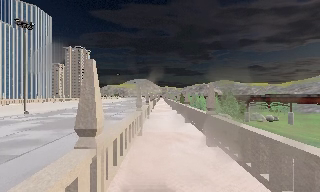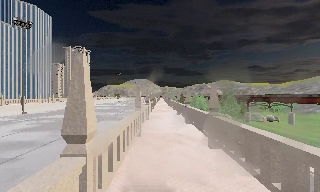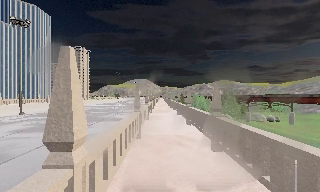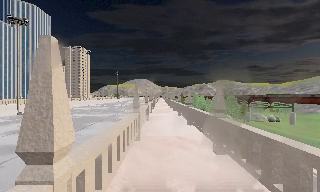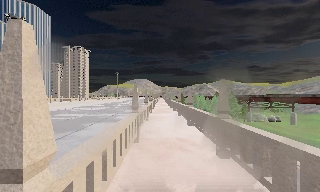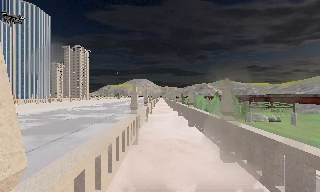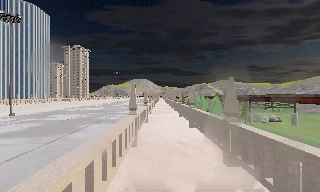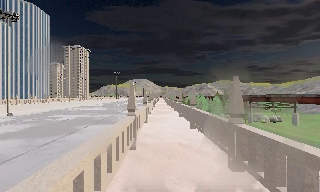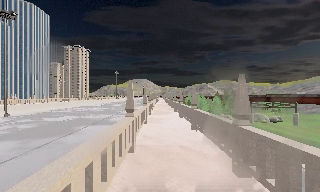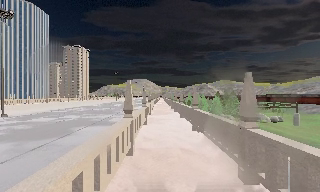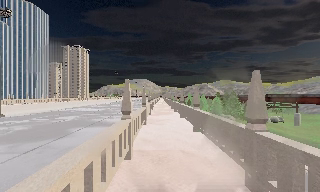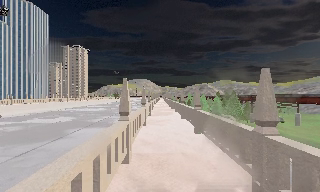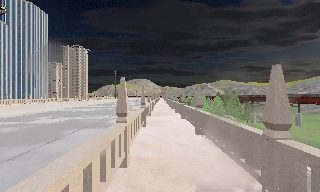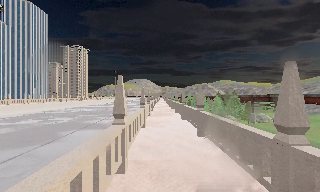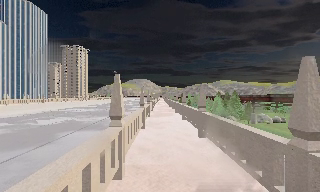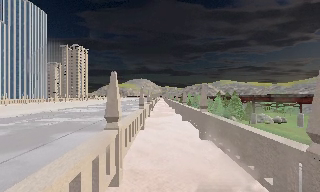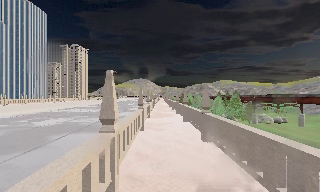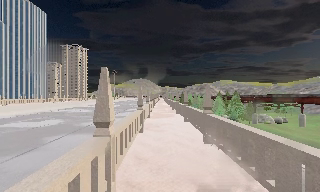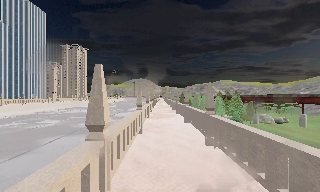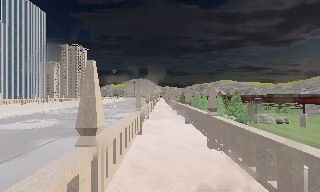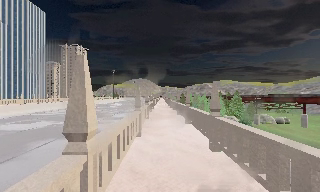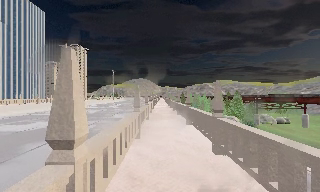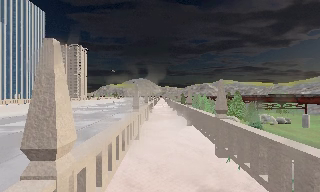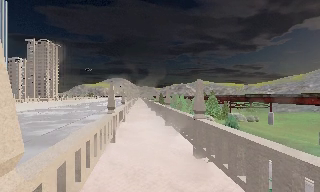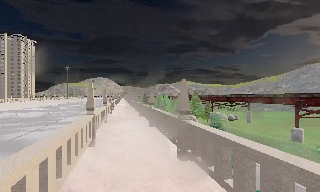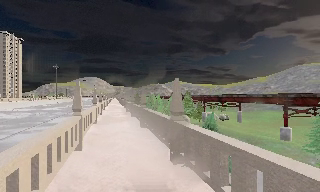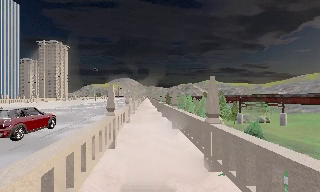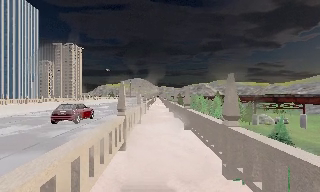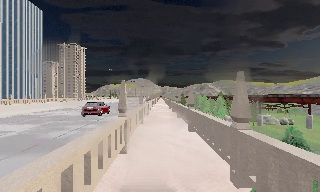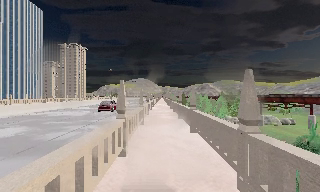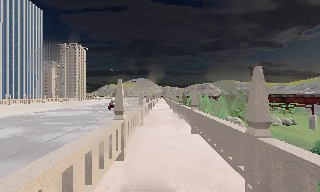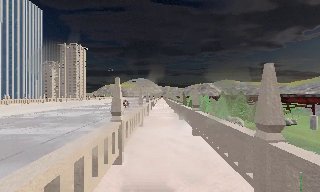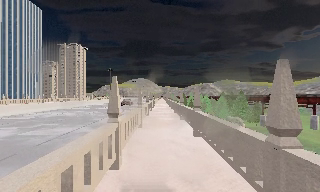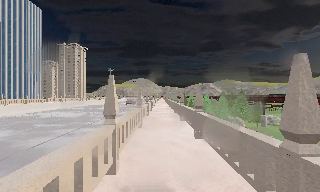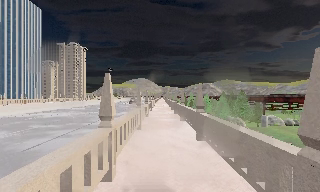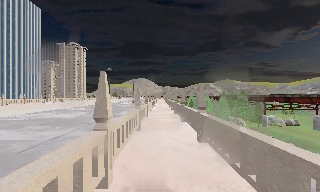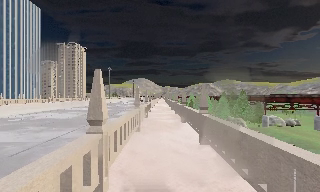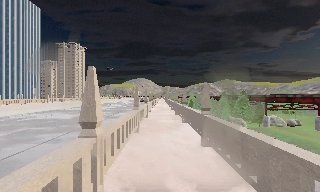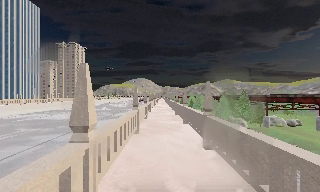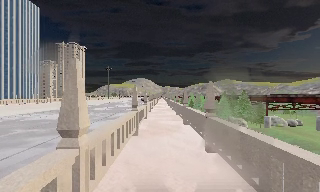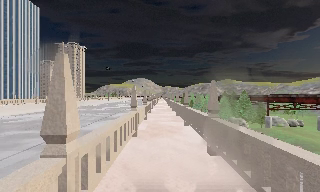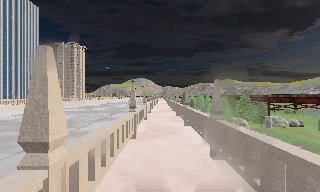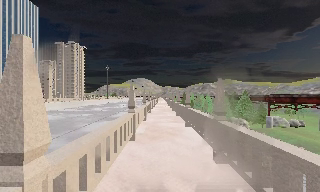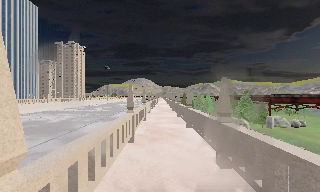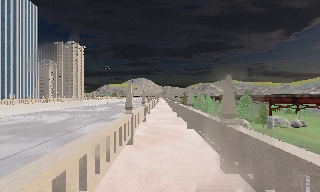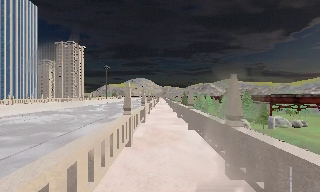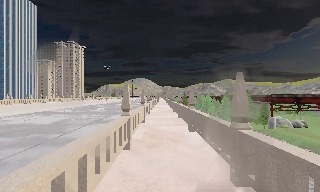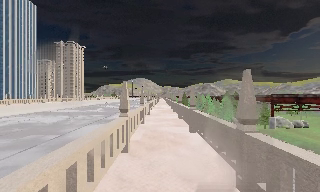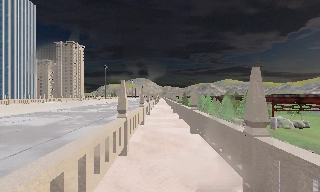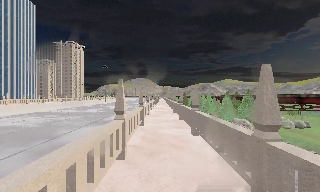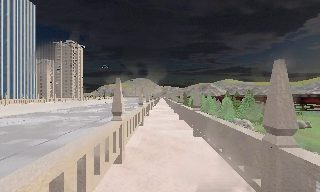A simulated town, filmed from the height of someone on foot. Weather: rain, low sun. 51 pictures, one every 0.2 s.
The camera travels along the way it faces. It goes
forward.
0.0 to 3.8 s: The camera travels forward, about 6 m, so what stands in front looms larger.
3.8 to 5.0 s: The scene slides to the left, as the camera pans about 15 degrees to its right. It travels forward, about 2 m, so what stands in front looms larger.
5.0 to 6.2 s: The camera swings to its left by about 15 degrees, and the scene slides to the right. It travels forward, about 2 m, so what stands in front looms larger.
6.2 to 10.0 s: The camera travels forward, about 6 m, so what stands in front looms larger.
The film runs forward here.
